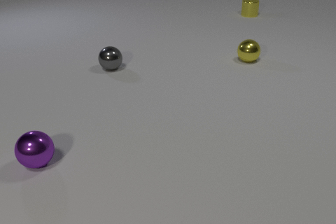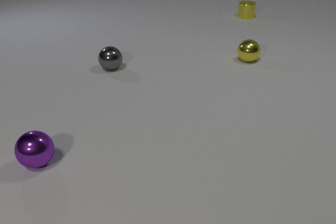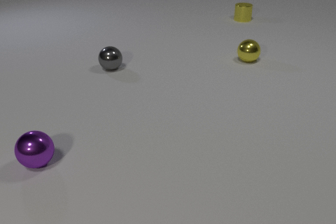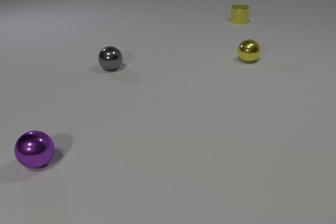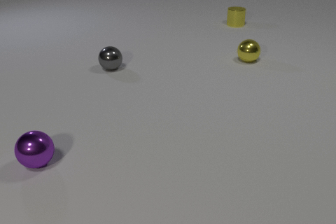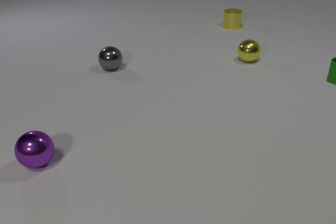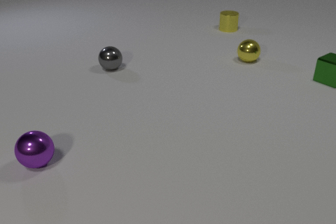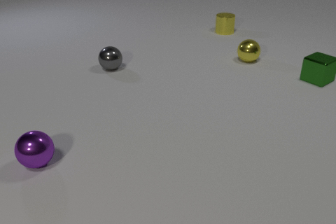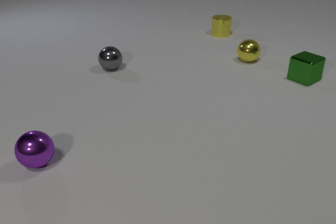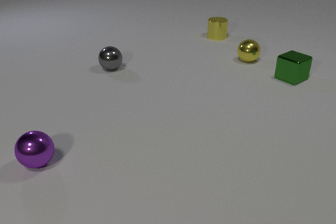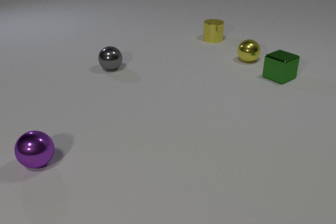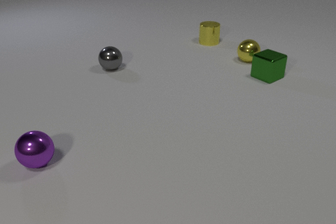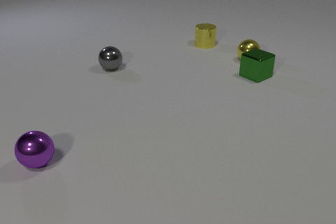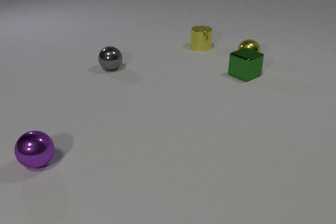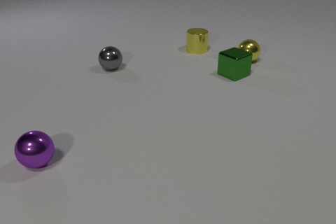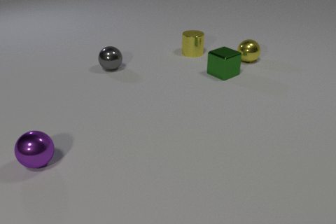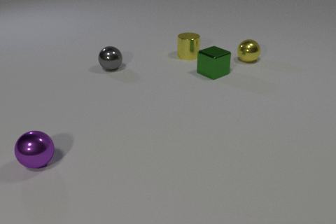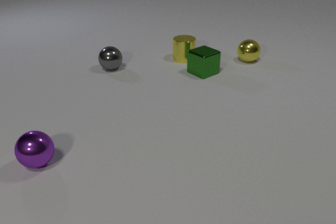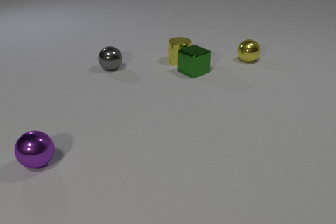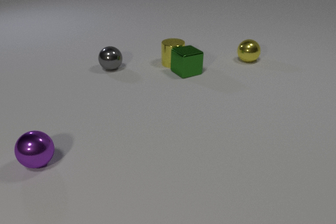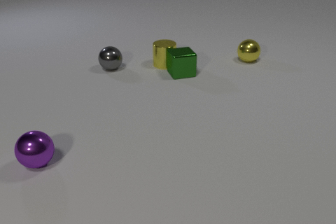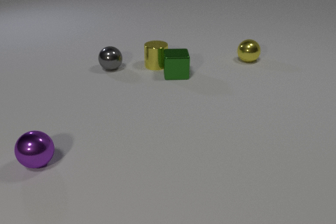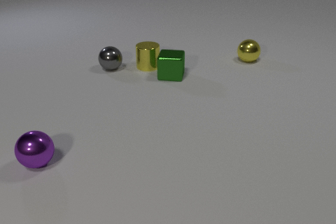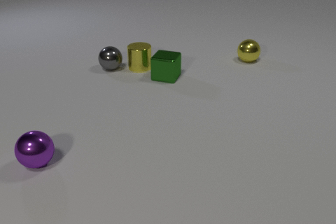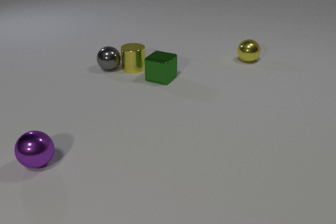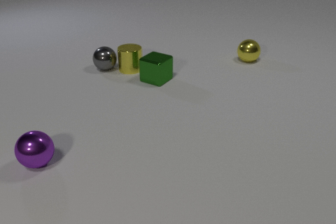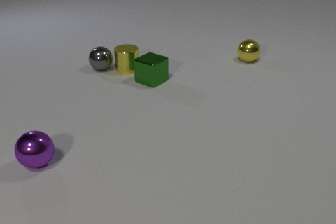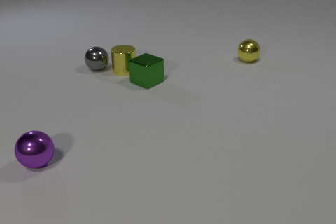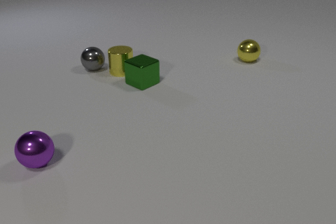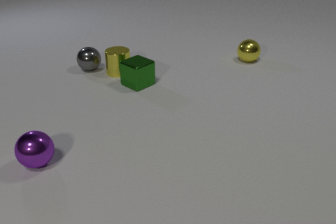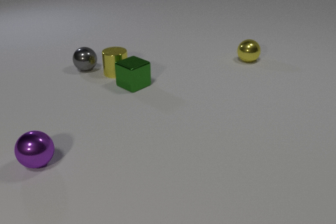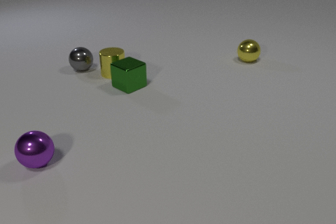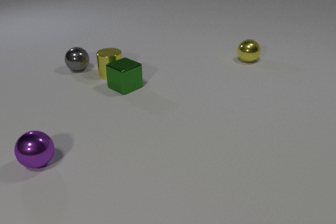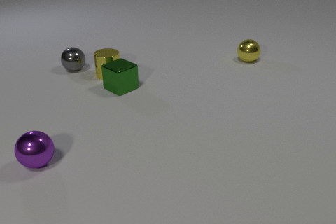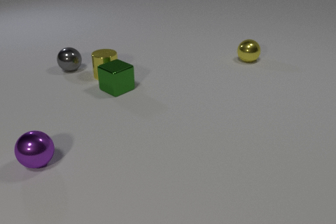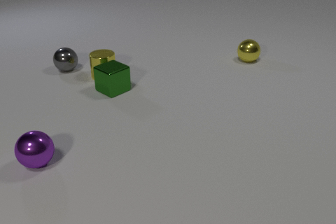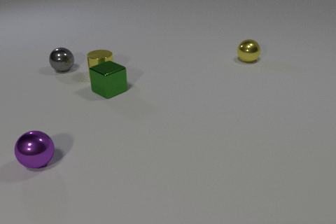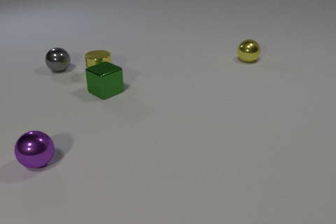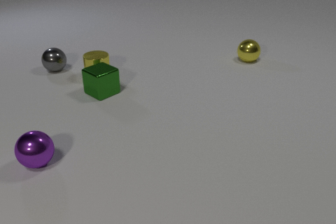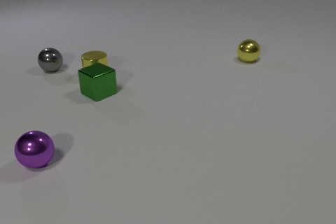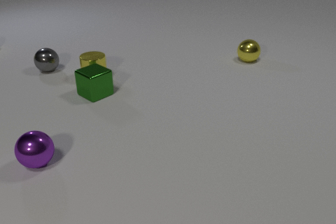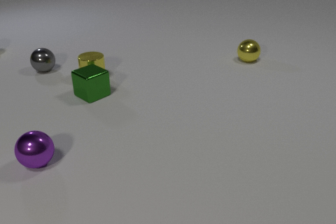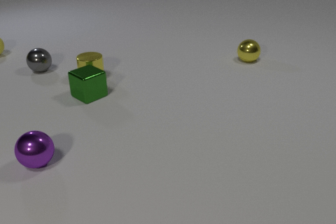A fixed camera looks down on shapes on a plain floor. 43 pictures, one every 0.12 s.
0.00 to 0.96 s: The green metal cube comes in at the right edge, slides to the left. The yellow metal cylinder slides toward the camera.
0.96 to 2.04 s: The green metal cube slides to the left. The yellow metal cylinder slides toward the camera and to the left.
2.04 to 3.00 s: The green metal cube slides to the left, spins clockwise seen from above by about 75 degrees, its near face sliding to the left. The yellow metal cylinder slides to the left and toward the camera. The gray metal sphere rolls to the left. The green metal cube and the yellow metal cylinder collide. The yellow metal cylinder and the gray metal sphere collide.
3.00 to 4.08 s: The green metal cube slides to the left and toward the camera. The yellow metal cylinder slides to the left and toward the camera. The gray metal sphere rolls to the left.
4.08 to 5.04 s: The green metal cube slides to the left. The yellow metal cylinder slides to the left and toward the camera. The gray metal sphere rolls to the left. The yellow rubber sphere comes in at the left edge, rolls toward the camera.
How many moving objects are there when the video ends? 4.
How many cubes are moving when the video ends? 1.
What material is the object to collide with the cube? metal.
